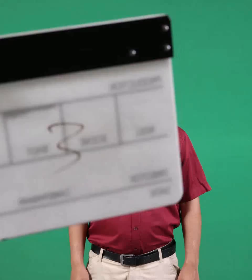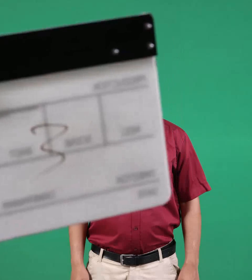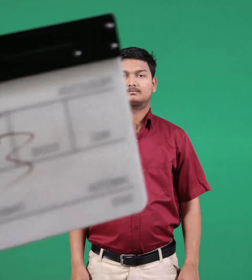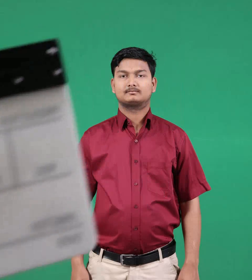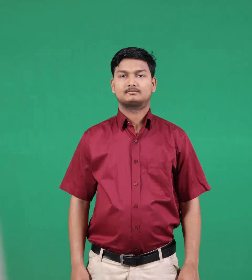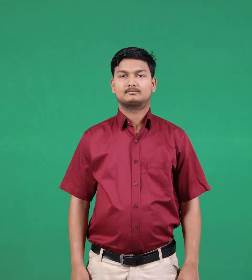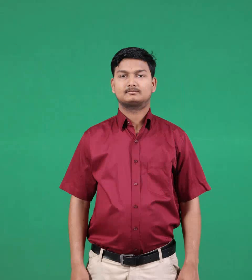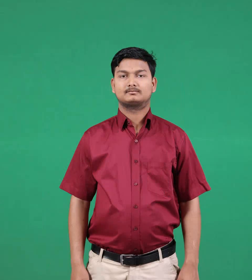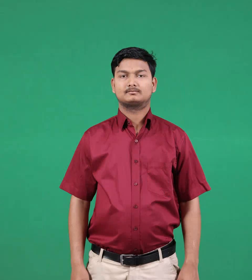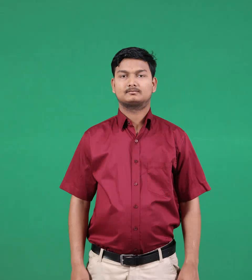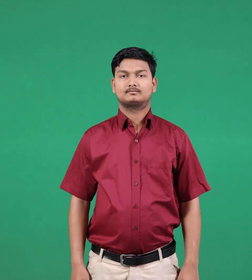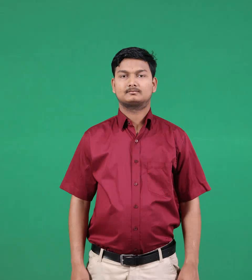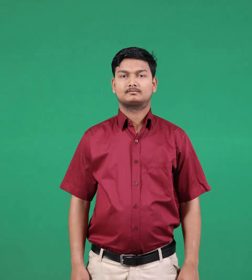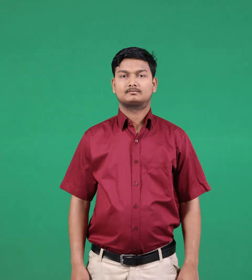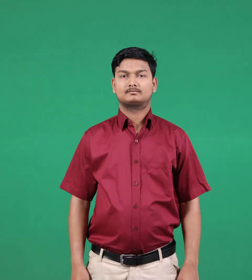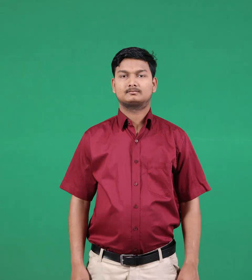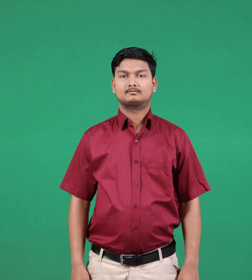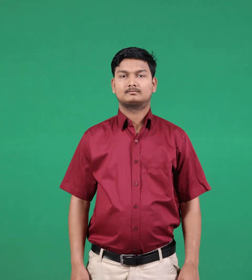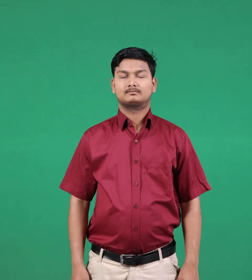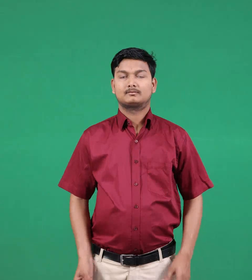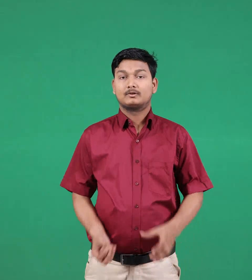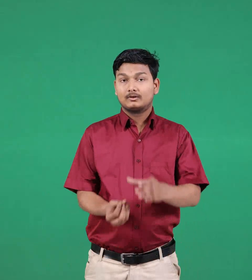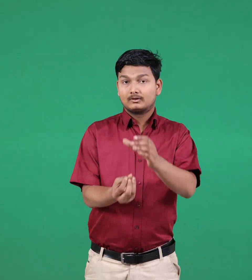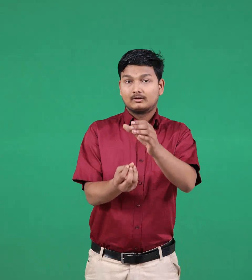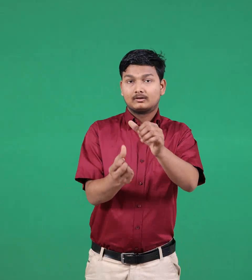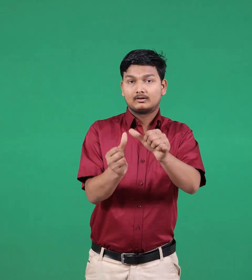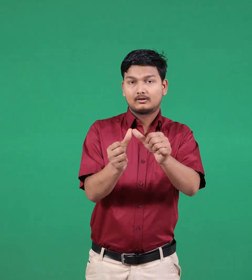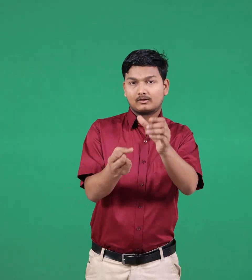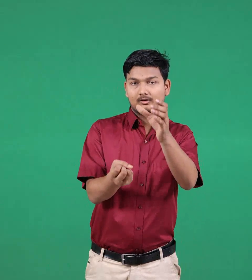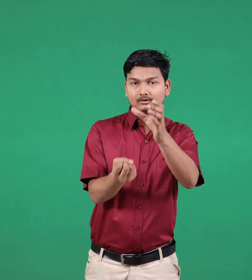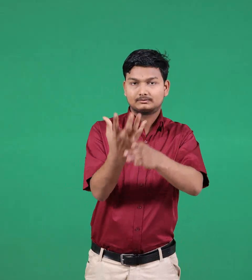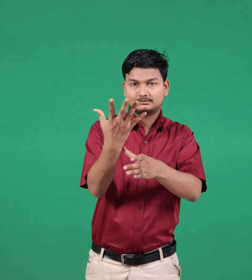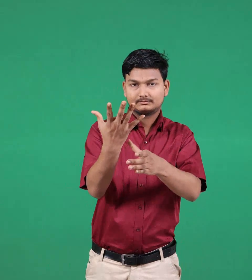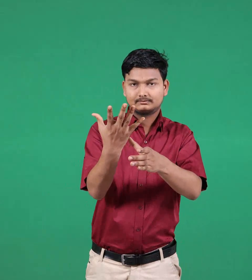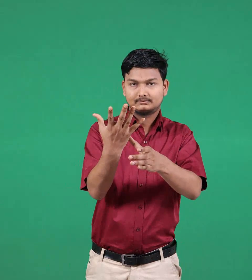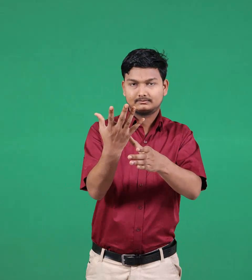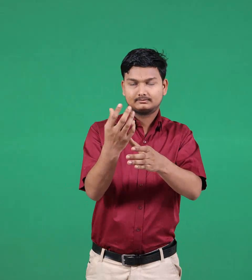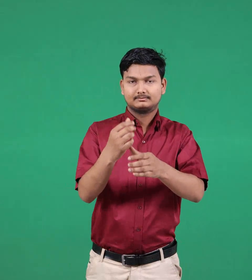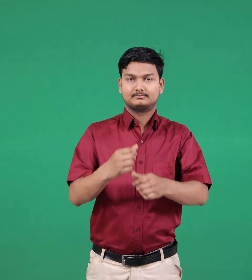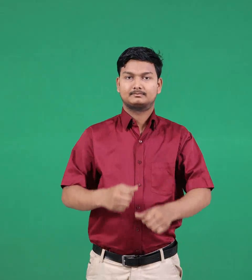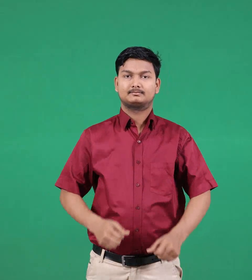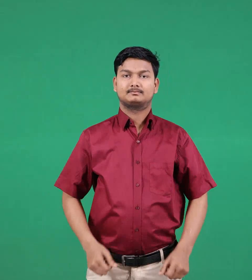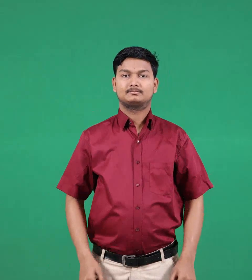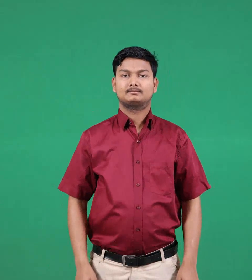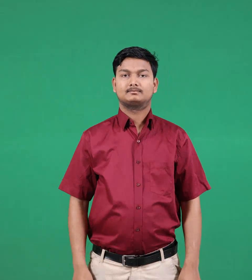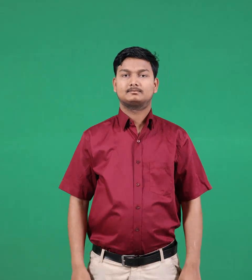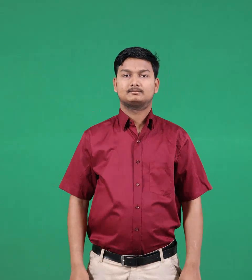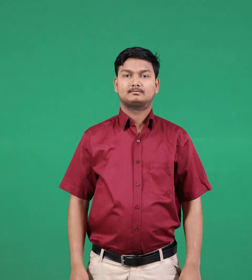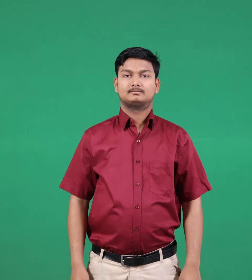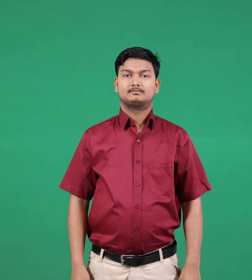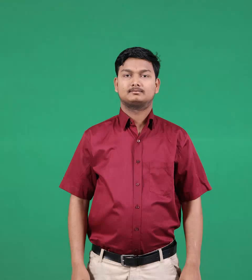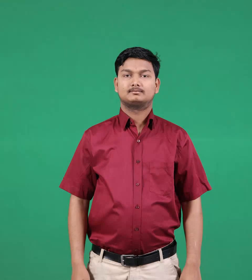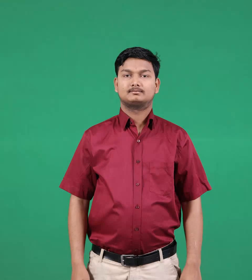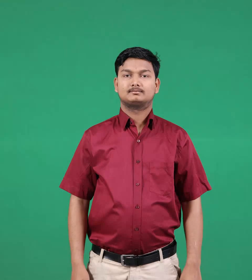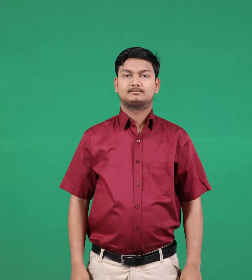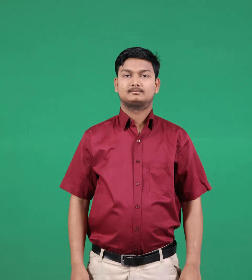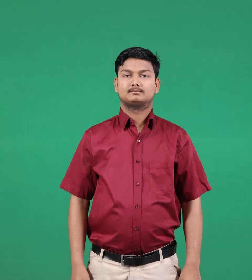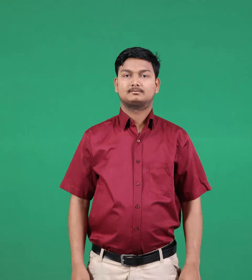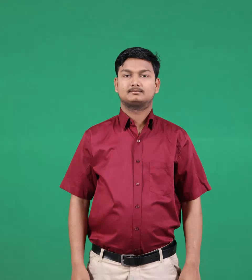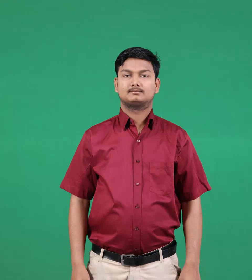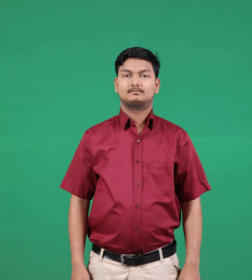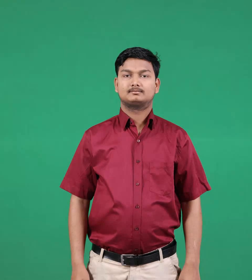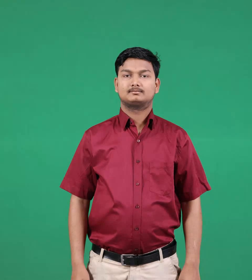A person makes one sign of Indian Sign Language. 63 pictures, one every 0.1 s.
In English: associate
